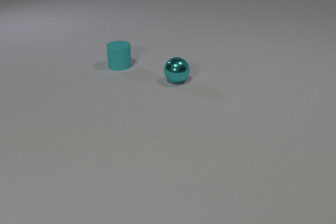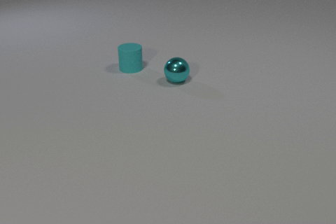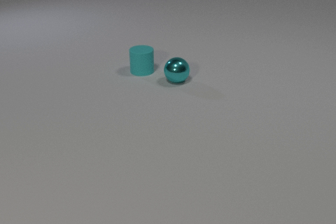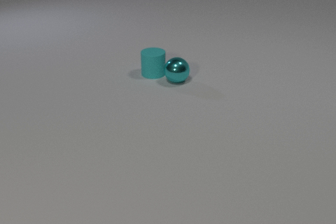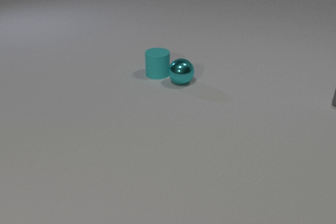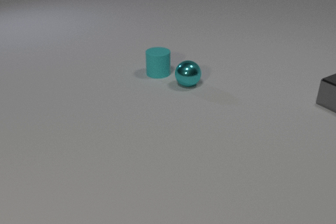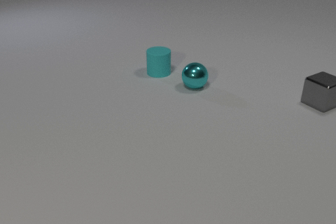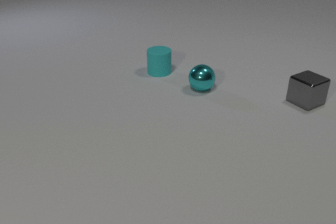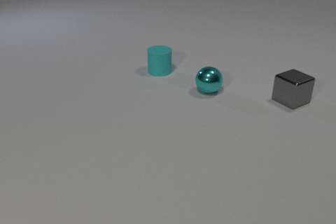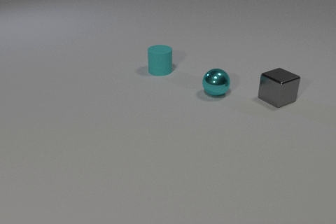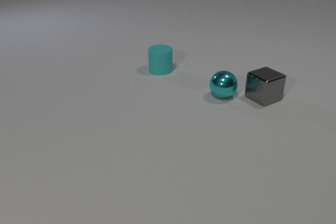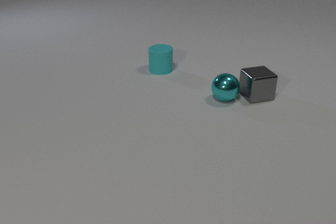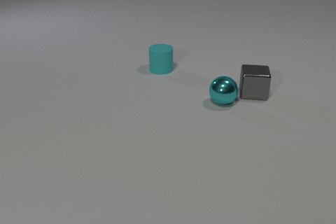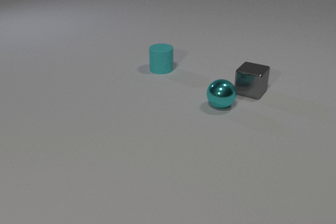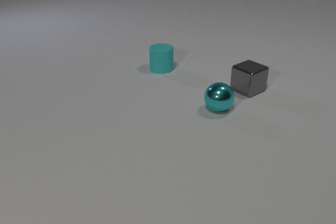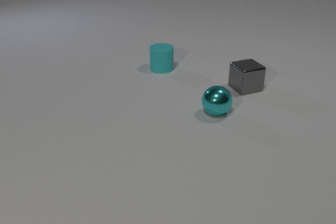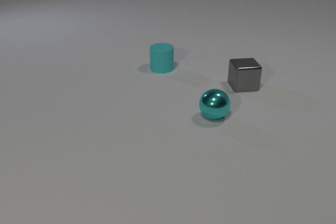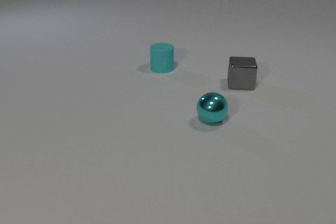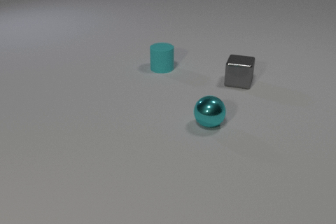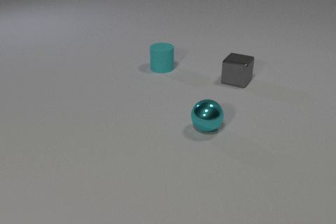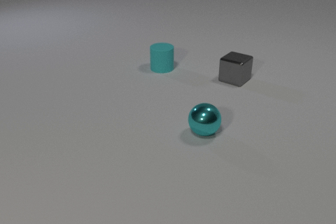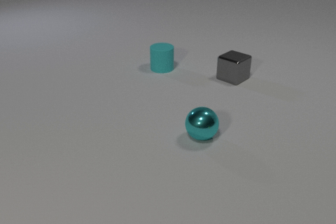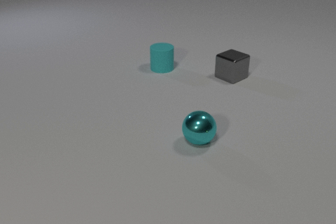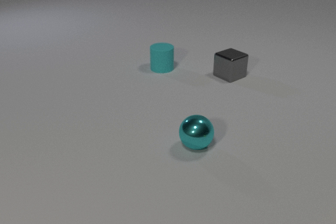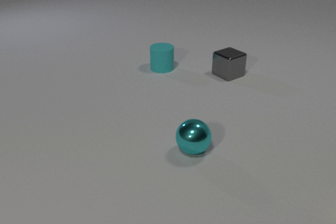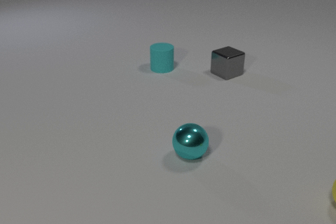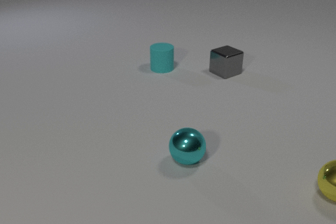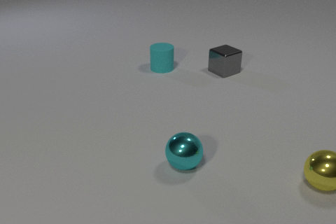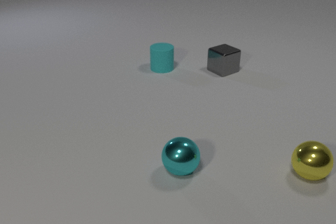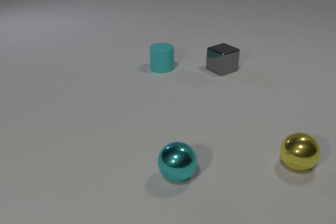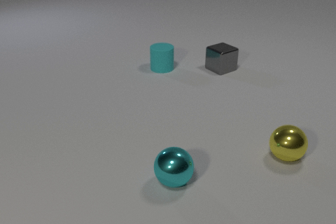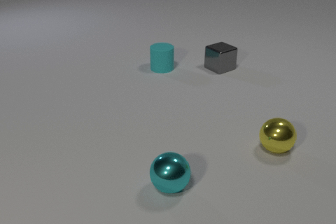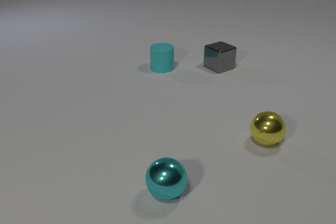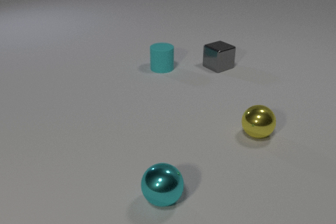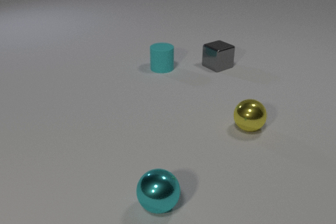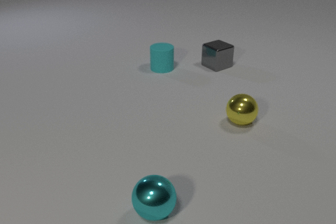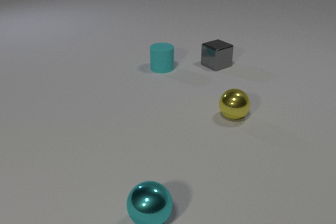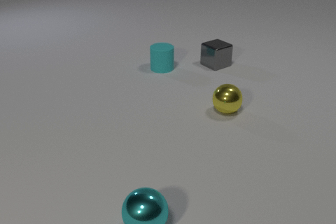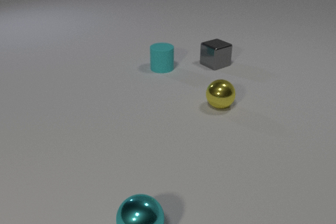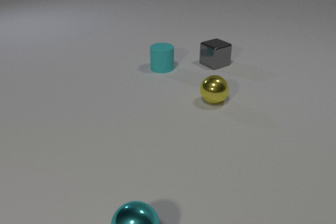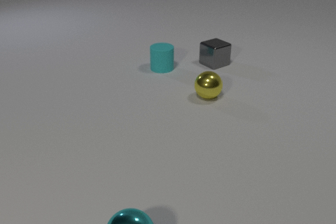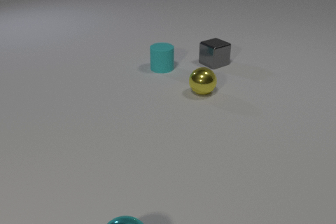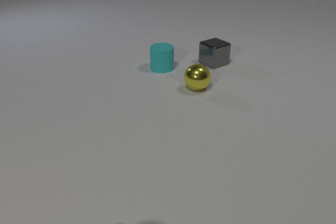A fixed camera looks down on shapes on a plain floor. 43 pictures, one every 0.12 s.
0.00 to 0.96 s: The gray metal cube comes in at the right edge, slides to the left. The cyan rubber cylinder slides to the right and toward the camera. The cyan metal sphere rolls to the right and toward the camera. The cyan rubber cylinder and the cyan metal sphere collide.
0.96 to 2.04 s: The gray metal cube slides to the left and away from the camera, spins clockwise seen from above by about 135 degrees, its near face sliding to the left. The cyan rubber cylinder slides away from the camera. The cyan metal sphere rolls toward the camera. The gray metal cube and the cyan metal sphere collide.
2.04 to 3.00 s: The gray metal cube slides away from the camera and to the left, spins clockwise seen from above by about 45 degrees, its near face sliding to the left. The cyan metal sphere rolls toward the camera.
3.00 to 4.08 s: The gray metal cube slides away from the camera and to the left. The yellow metal sphere rolls to the left and away from the camera. The cyan metal sphere rolls toward the camera.
4.08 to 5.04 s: The gray metal cube slides away from the camera. The yellow metal sphere rolls away from the camera and to the left. The cyan metal sphere rolls toward the camera and to the left.
Are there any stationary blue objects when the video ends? no.
How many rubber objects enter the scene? 0.
Are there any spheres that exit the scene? yes.
